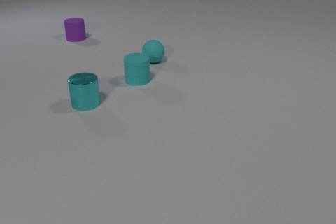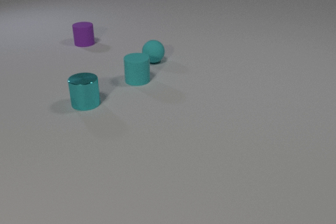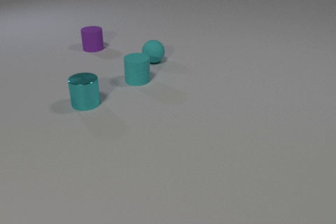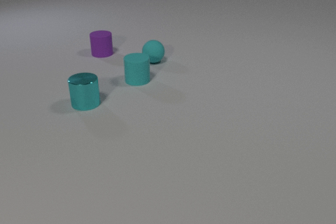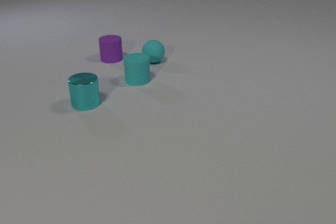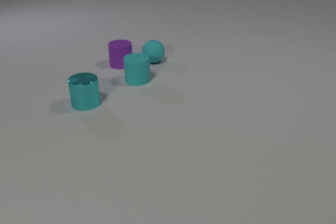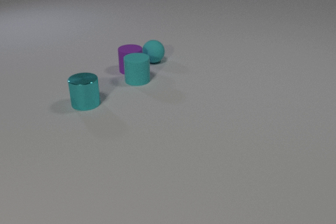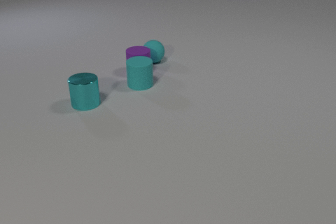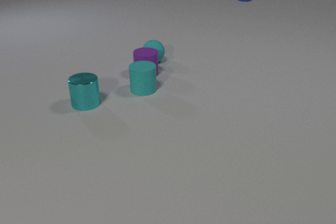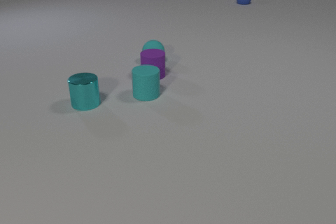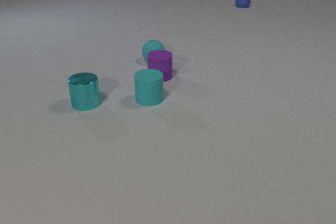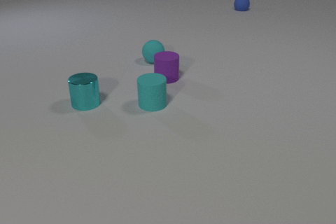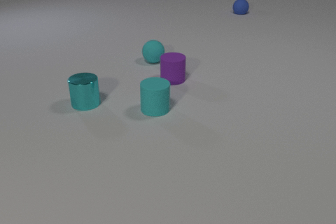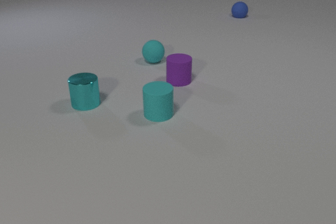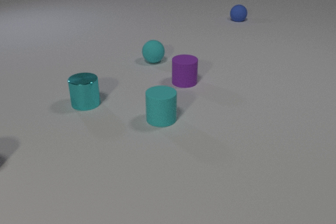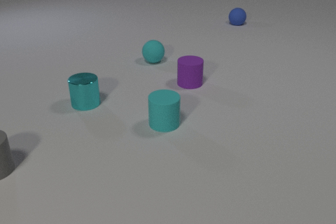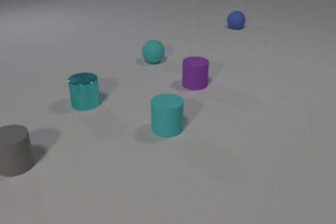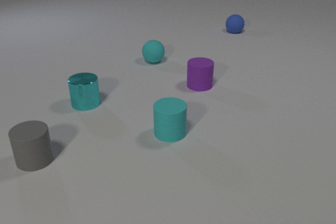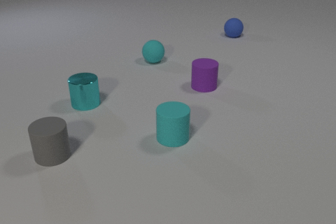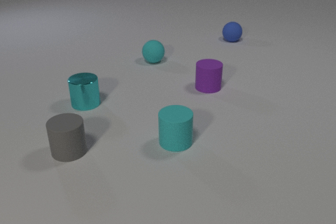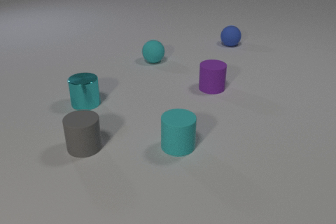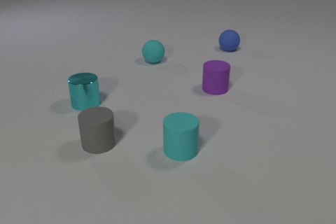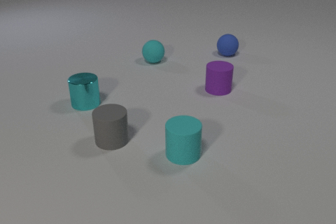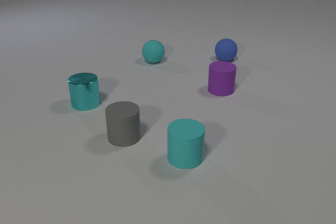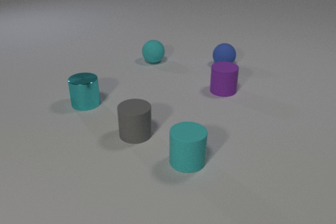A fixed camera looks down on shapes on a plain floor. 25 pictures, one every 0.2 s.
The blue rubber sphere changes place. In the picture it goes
toward the camera.
The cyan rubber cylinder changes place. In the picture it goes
toward the camera.
0.0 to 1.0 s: The purple rubber cylinder slides toward the camera and to the right.
1.0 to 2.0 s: The purple rubber cylinder slides to the right and toward the camera. The cyan rubber cylinder slides toward the camera. The blue rubber sphere comes in at the top edge, rolls toward the camera. The purple rubber cylinder and the cyan rubber cylinder collide.
2.0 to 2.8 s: The purple rubber cylinder slides to the right and toward the camera. The cyan rubber cylinder slides toward the camera. The blue rubber sphere rolls toward the camera.
2.8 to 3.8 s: The purple rubber cylinder slides to the right and toward the camera. The cyan rubber cylinder slides toward the camera. The blue rubber sphere rolls toward the camera. The gray rubber cylinder comes in at the left edge, slides to the right.
3.8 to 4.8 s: The purple rubber cylinder slides to the right. The cyan rubber cylinder slides toward the camera. The blue rubber sphere rolls toward the camera. The gray rubber cylinder slides to the right.
Are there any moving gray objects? yes.
How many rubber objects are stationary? 1.
What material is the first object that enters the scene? rubber.
